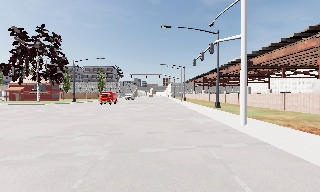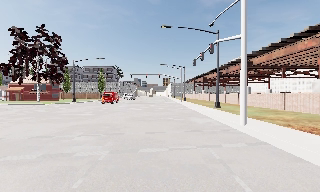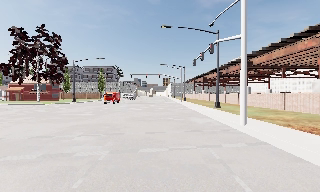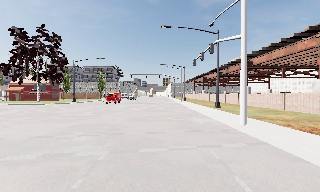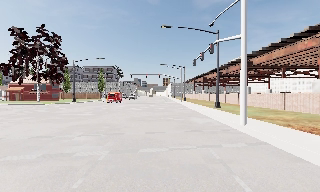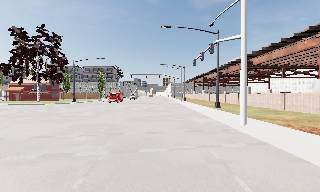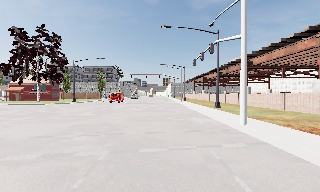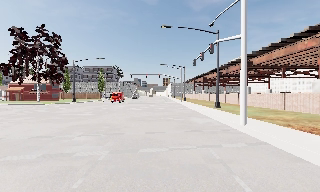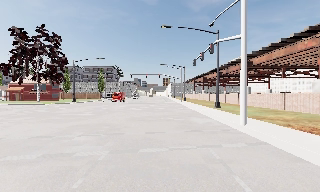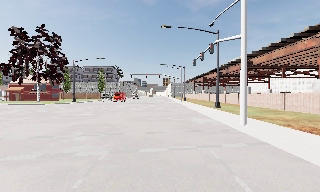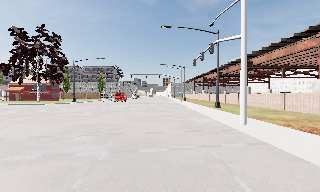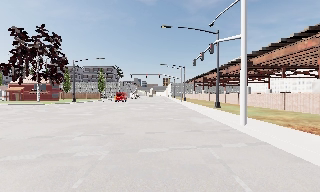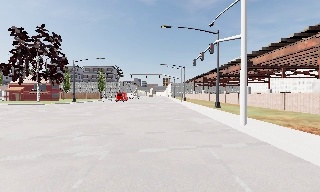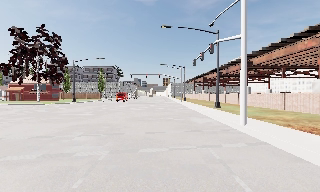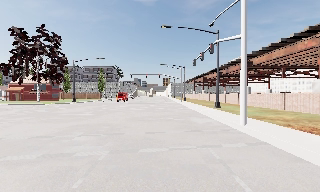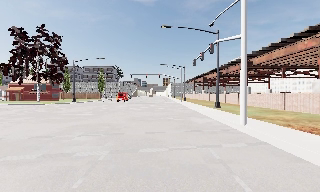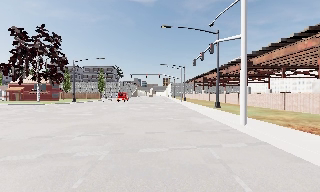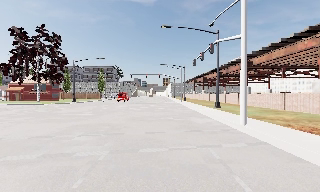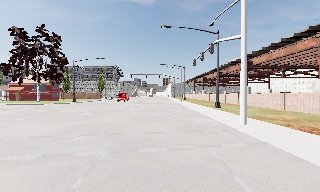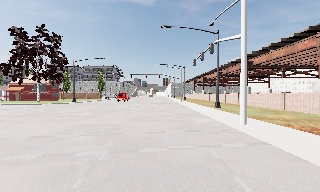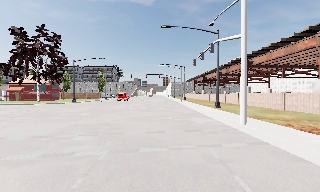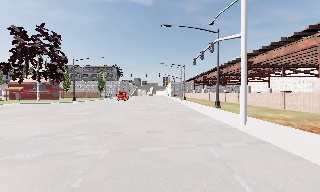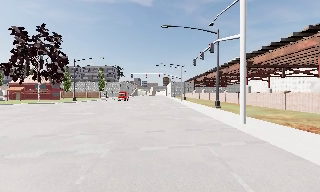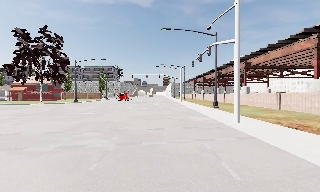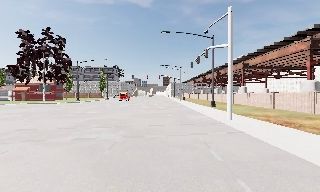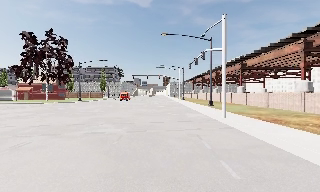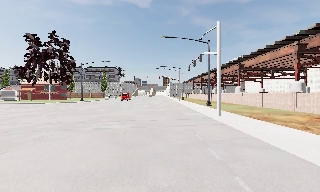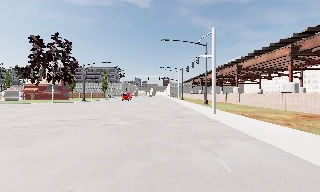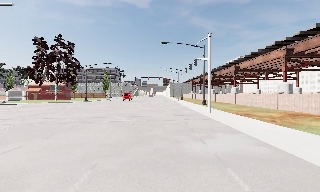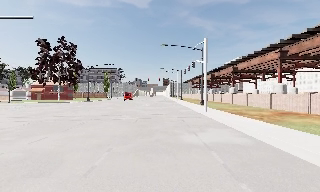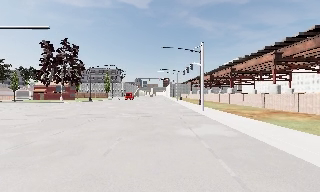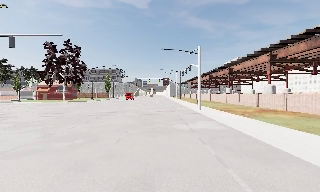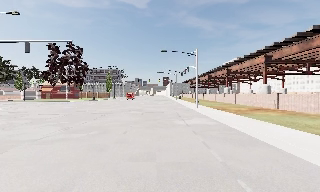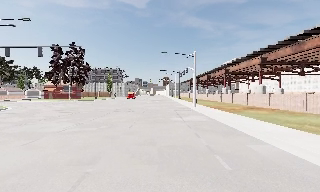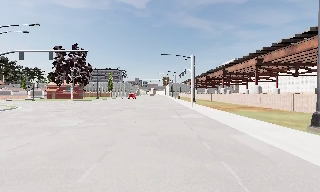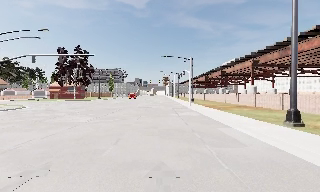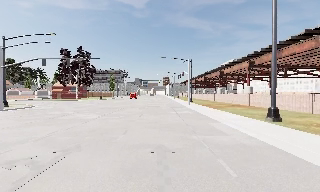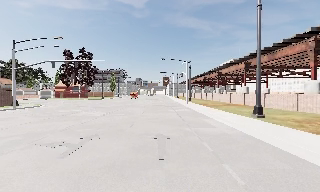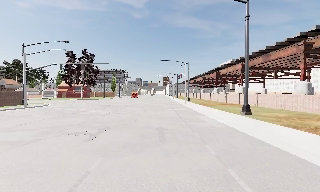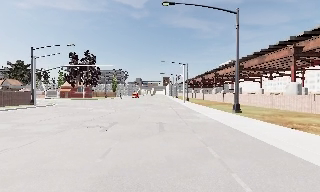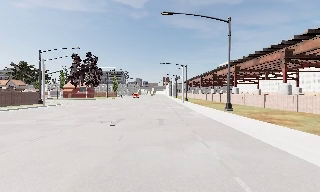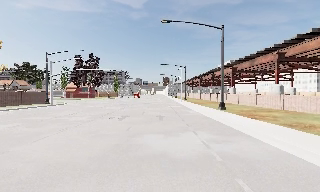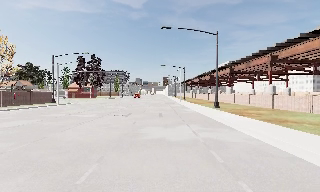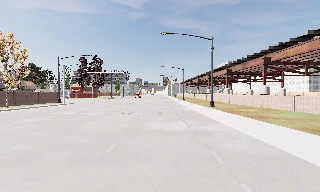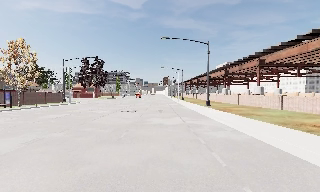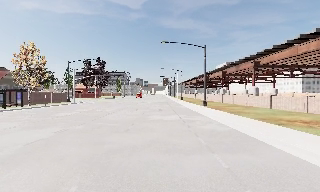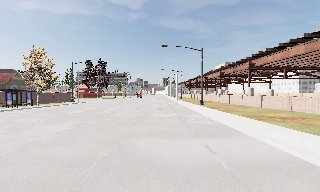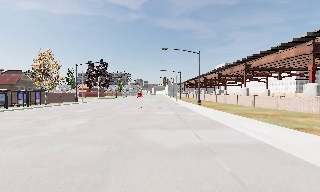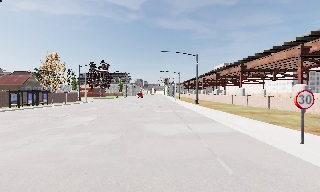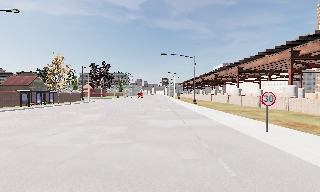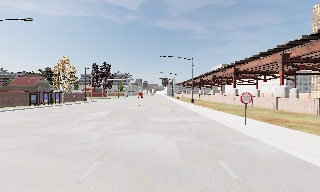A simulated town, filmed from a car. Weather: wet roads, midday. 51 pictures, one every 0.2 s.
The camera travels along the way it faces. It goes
backward.
0.0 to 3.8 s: The camera keeps its place and its aim.
3.8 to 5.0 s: The camera travels backward, about 3 m, so what stands in front gets smaller. It gains speed.
5.0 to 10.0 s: The camera travels backward, about 40 m, so what stands in front gets smaller.
The film runs backward here.
